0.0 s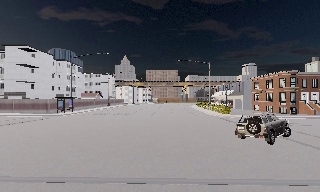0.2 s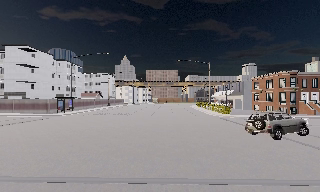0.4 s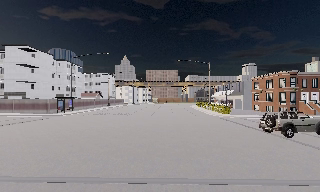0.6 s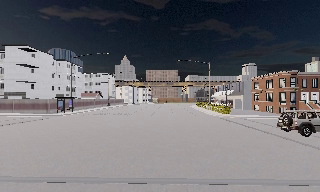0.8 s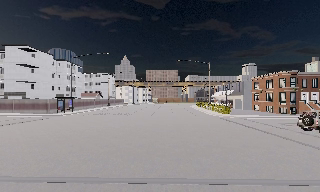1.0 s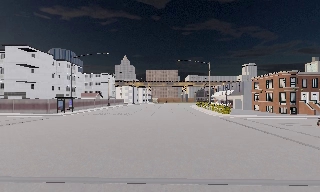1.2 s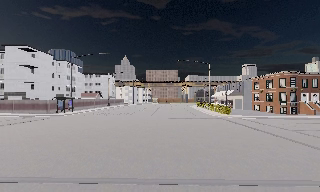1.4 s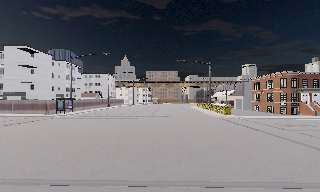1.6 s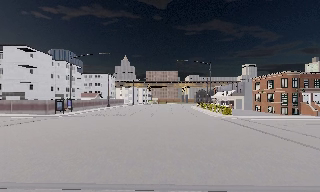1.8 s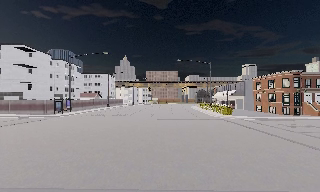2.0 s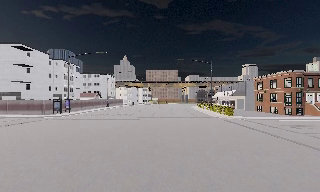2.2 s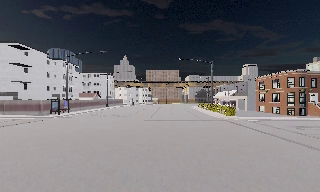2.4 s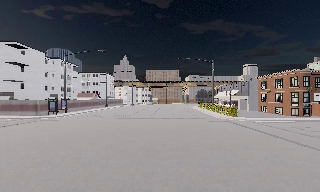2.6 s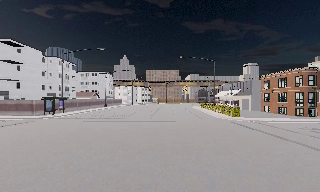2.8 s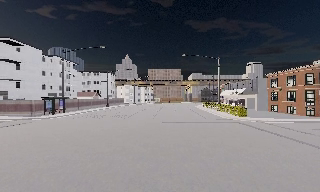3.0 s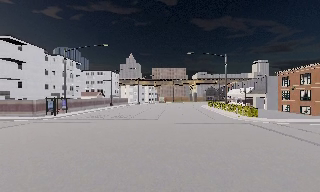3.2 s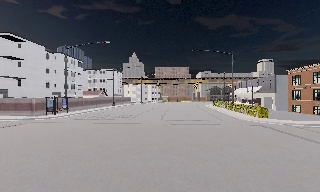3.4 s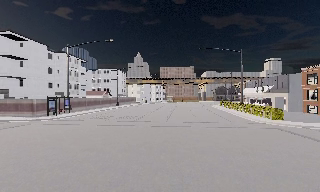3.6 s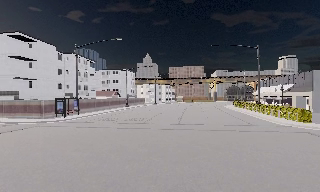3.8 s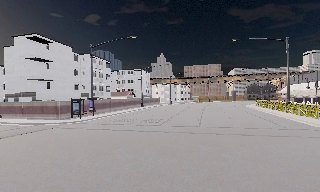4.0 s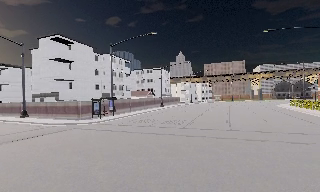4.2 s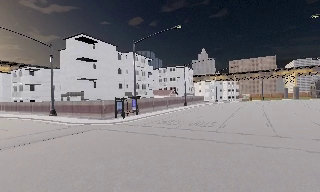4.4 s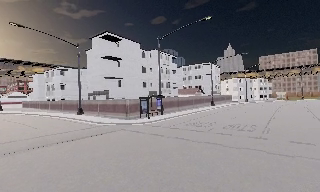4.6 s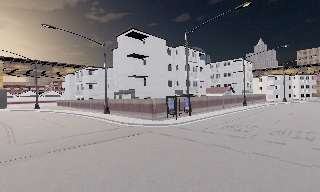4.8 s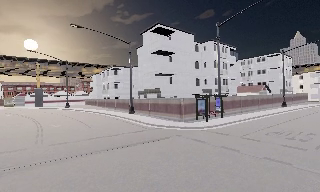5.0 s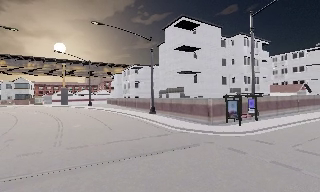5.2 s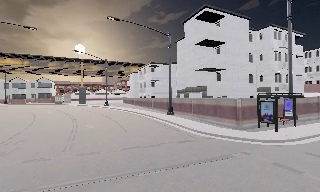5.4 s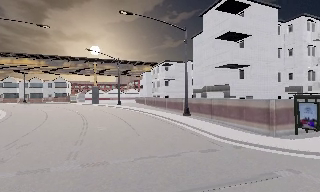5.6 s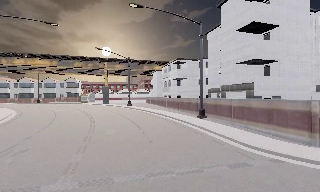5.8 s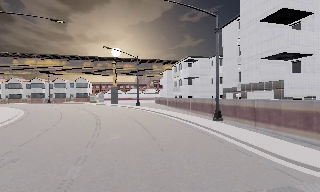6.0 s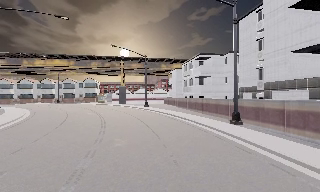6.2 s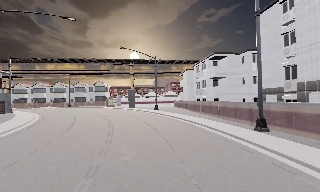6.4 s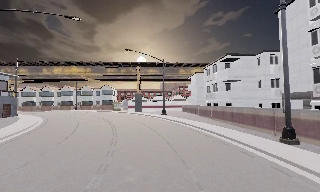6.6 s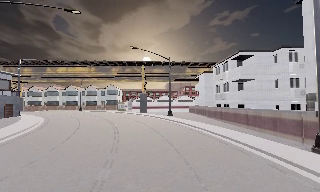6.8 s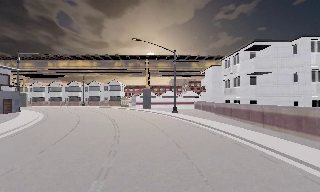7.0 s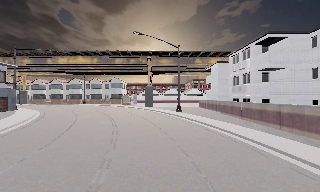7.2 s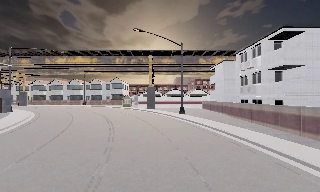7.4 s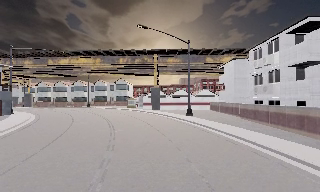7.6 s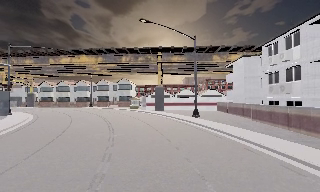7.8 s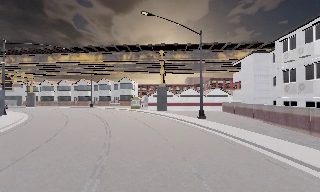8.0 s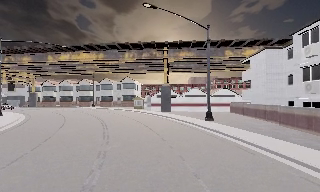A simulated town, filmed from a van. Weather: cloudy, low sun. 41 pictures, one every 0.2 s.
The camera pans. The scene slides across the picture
to the right.
The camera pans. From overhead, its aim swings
counterclockwise.
0.0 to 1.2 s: The camera keeps its place and its aim.
1.2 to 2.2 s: The camera travels forward, about 1.5 m, so what stands in front looms larger. It gains speed.
2.2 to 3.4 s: The camera travels forward, about 6 m, so what stands in front looms larger.
3.4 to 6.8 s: The camera pans to its left, which is counterclockwise from overhead, by about 80 degrees. It travels forward, about 25 m.
6.8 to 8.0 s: The camera travels forward, about 9 m, so what stands in front looms larger.
The film runs forward here.
